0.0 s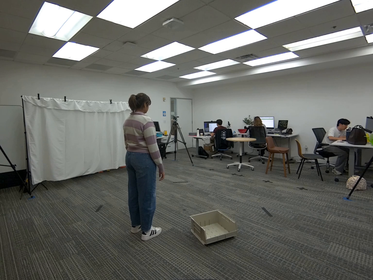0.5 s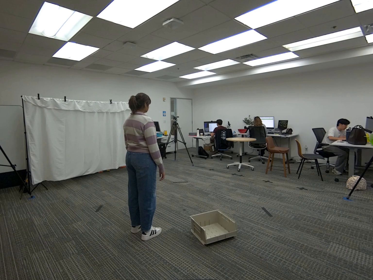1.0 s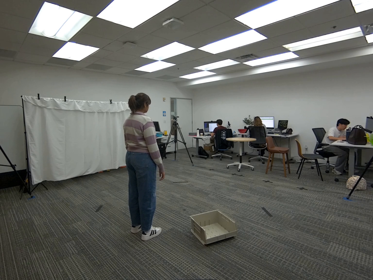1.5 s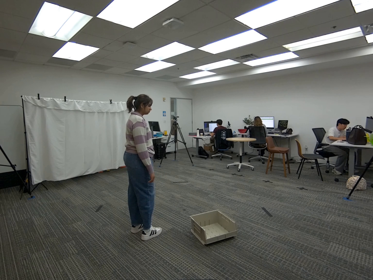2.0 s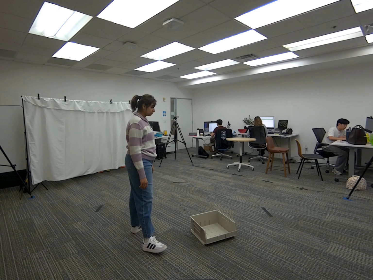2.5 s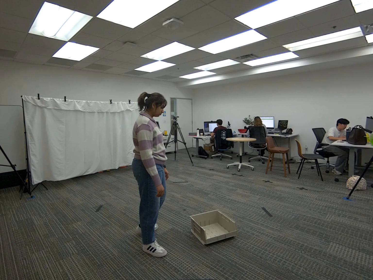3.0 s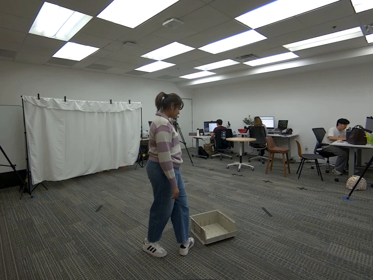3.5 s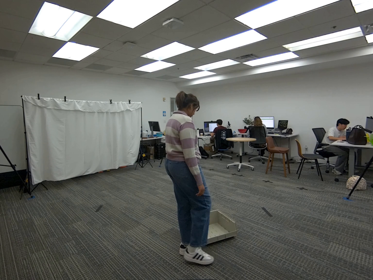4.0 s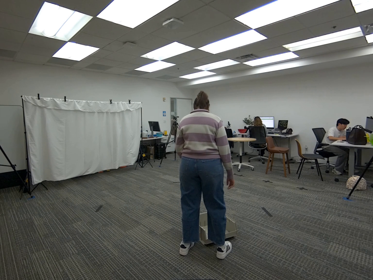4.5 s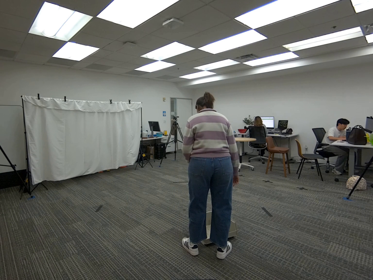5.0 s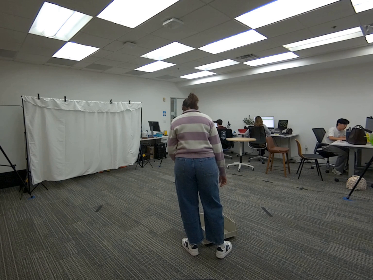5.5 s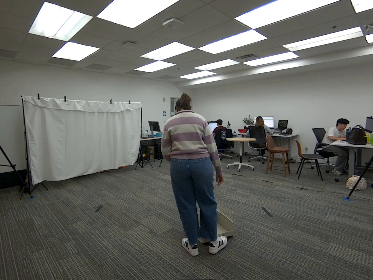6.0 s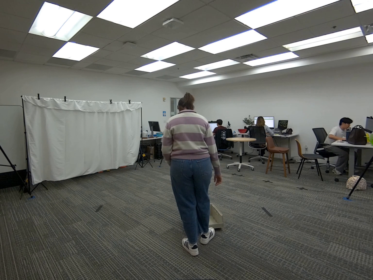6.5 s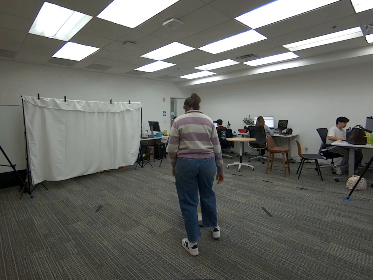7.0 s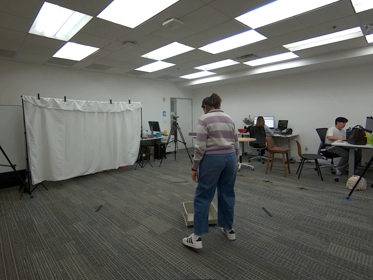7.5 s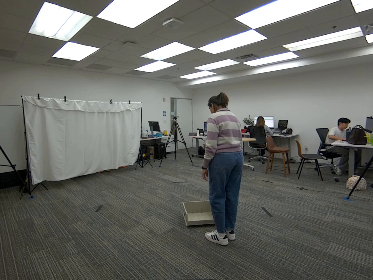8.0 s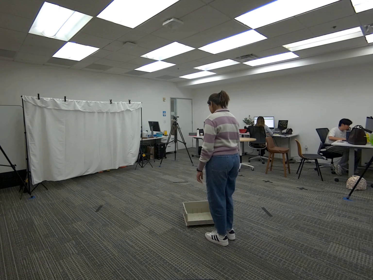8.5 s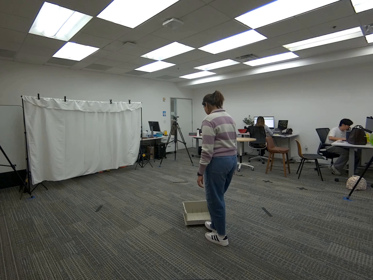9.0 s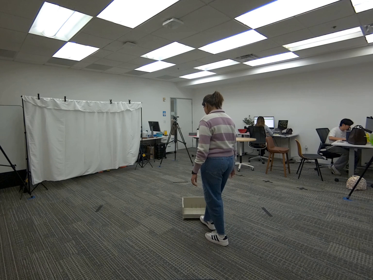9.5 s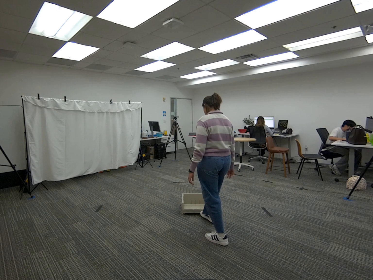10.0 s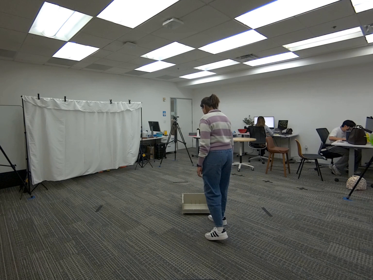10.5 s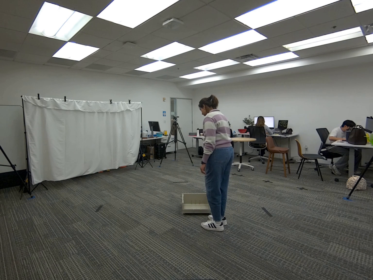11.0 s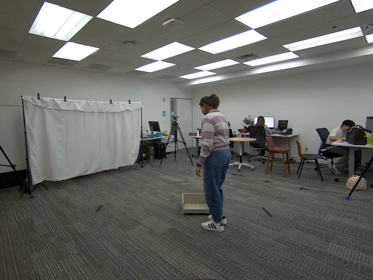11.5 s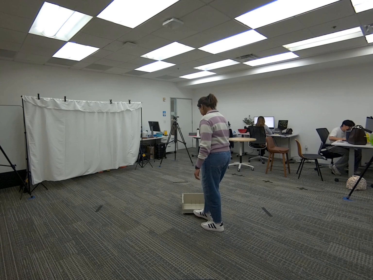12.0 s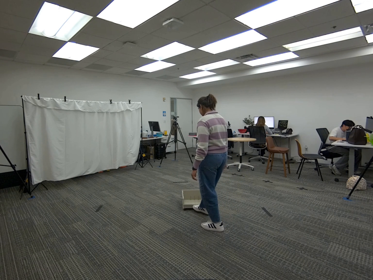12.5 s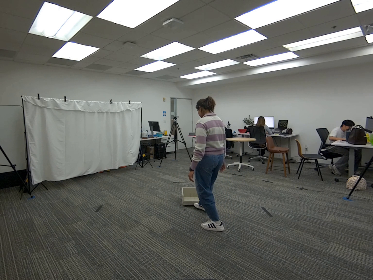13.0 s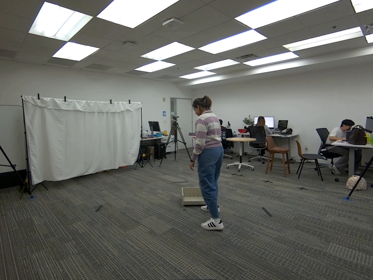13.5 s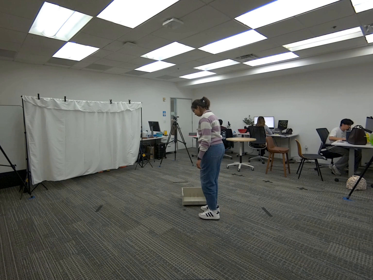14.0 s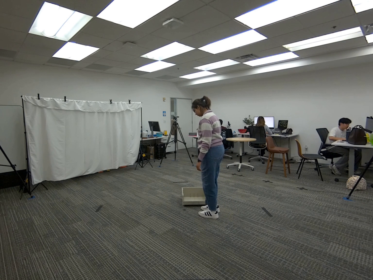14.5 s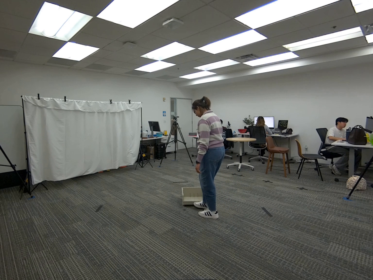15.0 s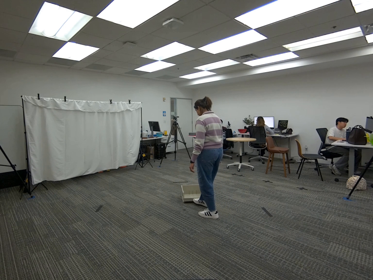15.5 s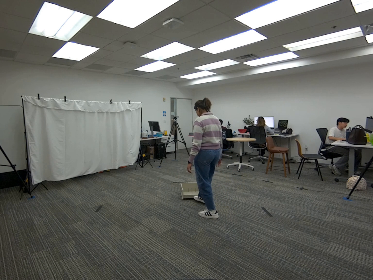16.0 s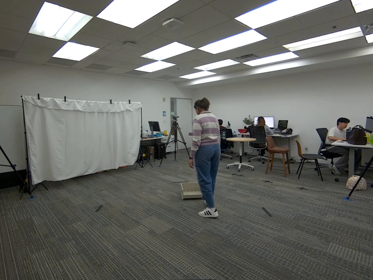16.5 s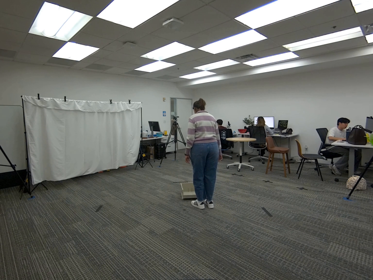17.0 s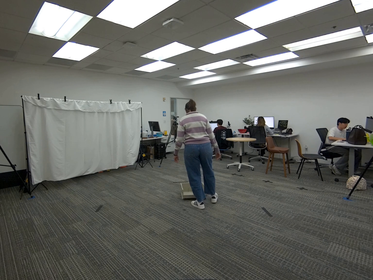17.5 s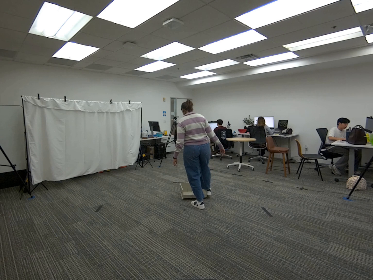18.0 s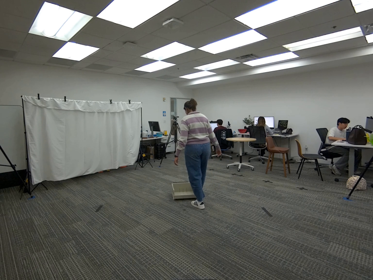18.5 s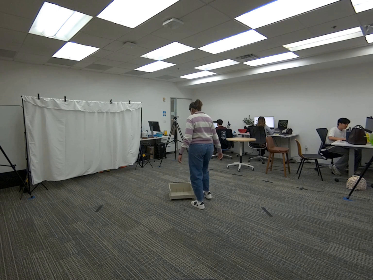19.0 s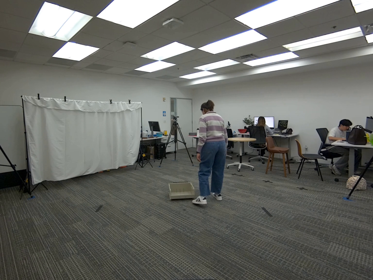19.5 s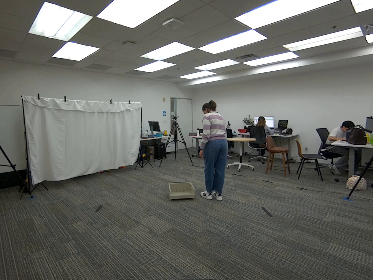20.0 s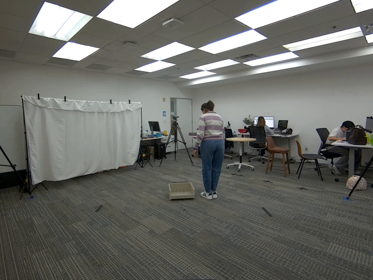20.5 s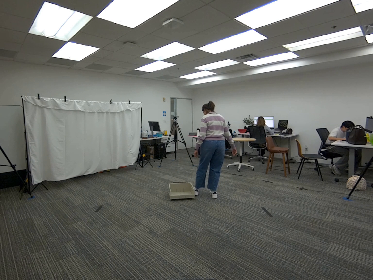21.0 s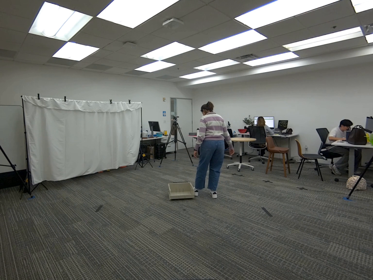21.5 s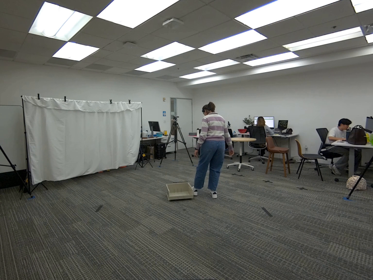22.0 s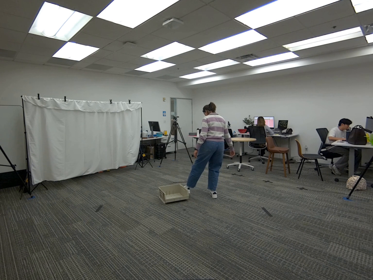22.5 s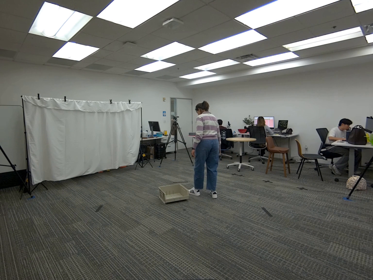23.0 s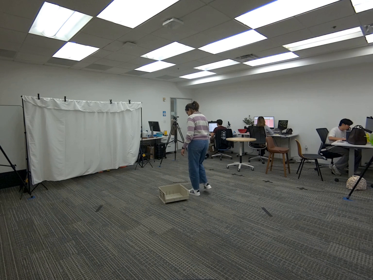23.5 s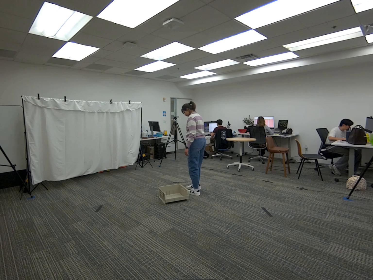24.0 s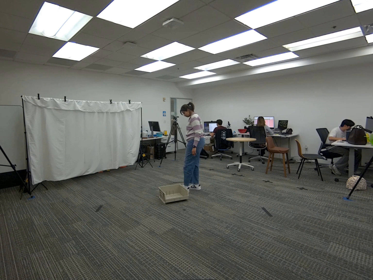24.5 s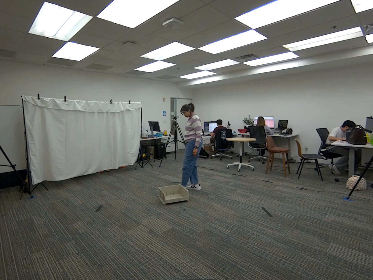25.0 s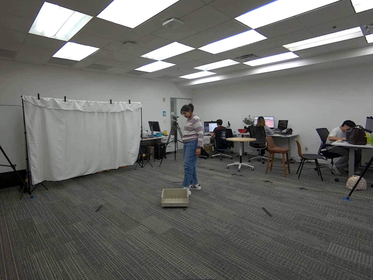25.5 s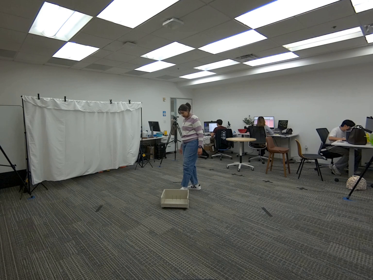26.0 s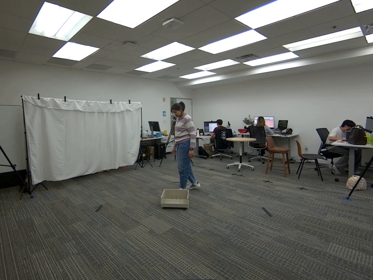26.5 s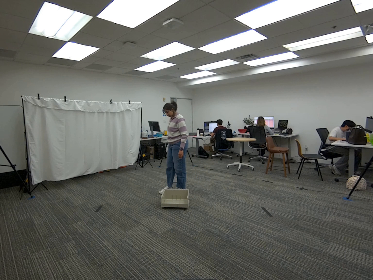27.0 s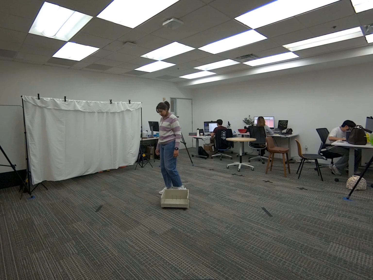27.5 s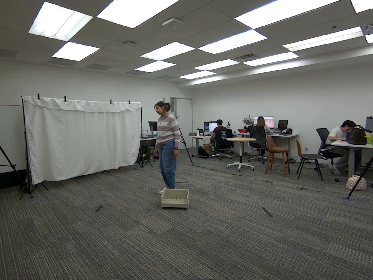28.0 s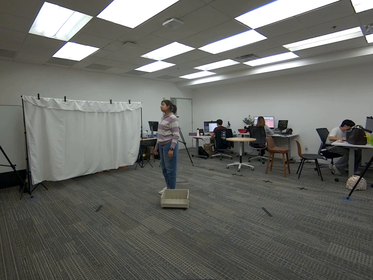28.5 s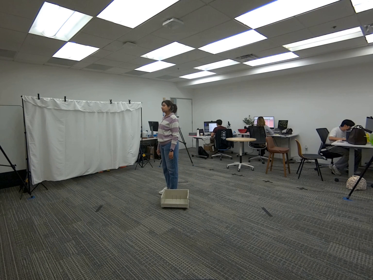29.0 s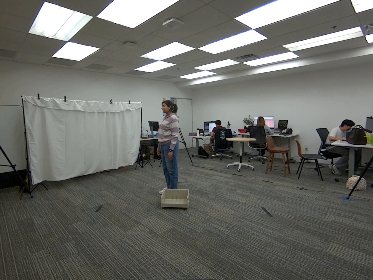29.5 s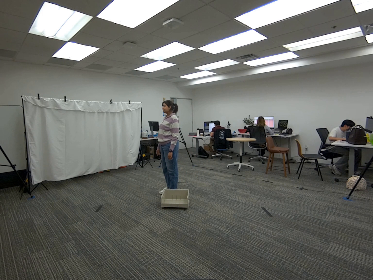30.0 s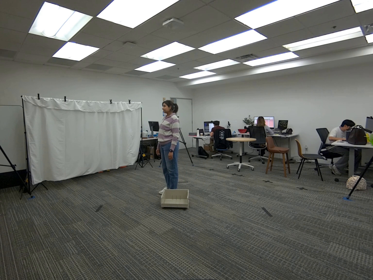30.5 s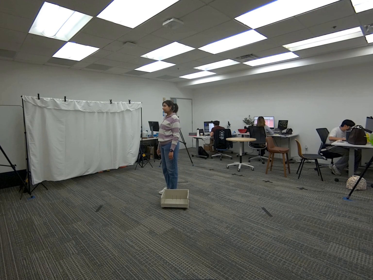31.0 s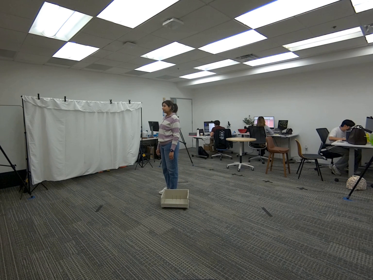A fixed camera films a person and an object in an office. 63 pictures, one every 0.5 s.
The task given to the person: Walk over to beige bin on the ground and using your right foot drag the bin to the side.
